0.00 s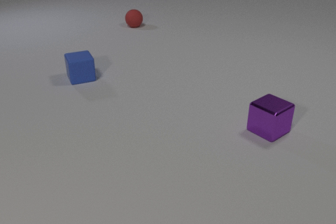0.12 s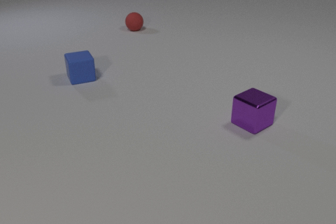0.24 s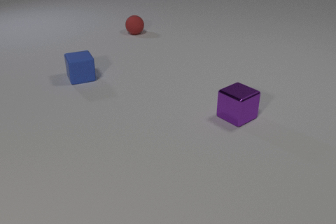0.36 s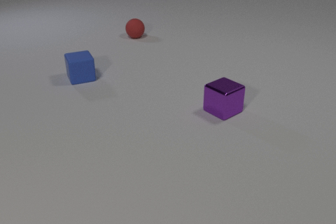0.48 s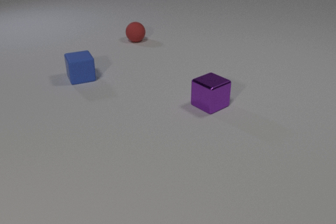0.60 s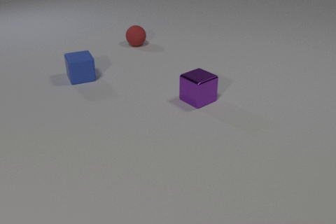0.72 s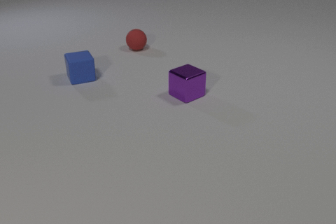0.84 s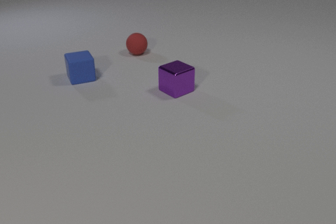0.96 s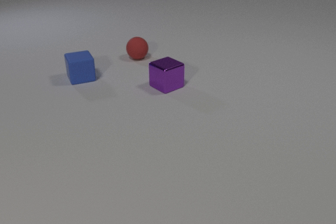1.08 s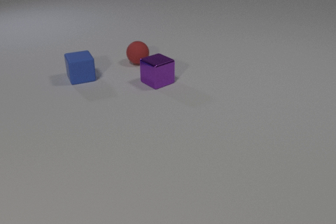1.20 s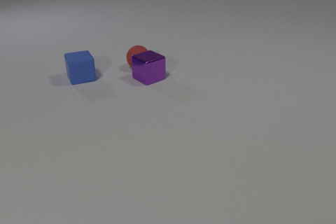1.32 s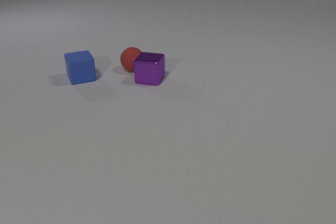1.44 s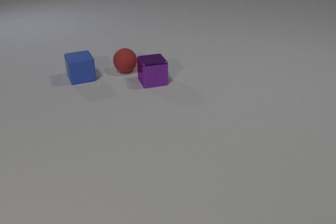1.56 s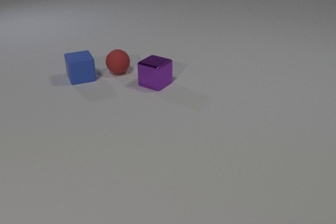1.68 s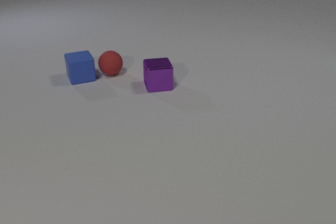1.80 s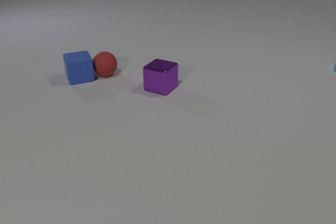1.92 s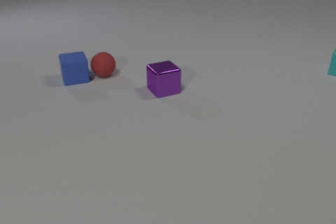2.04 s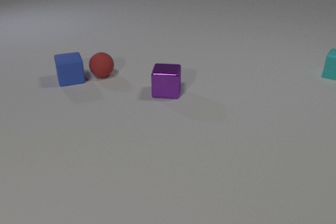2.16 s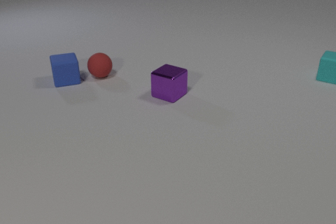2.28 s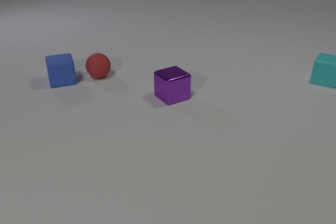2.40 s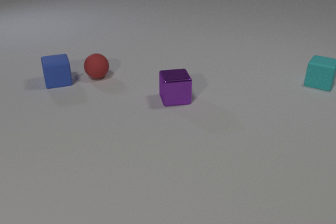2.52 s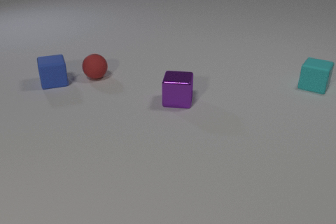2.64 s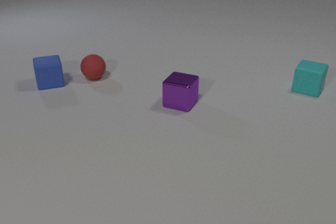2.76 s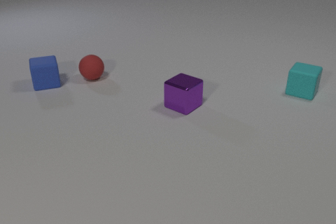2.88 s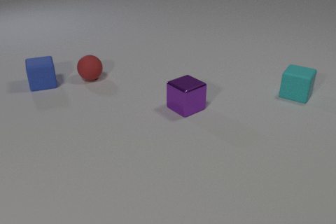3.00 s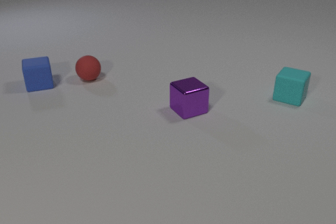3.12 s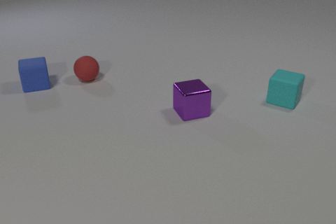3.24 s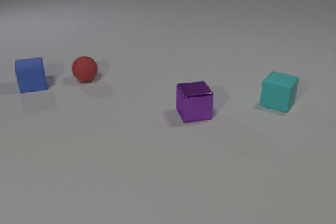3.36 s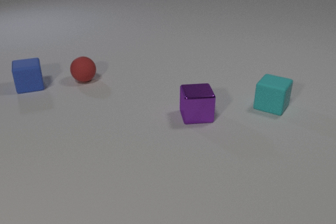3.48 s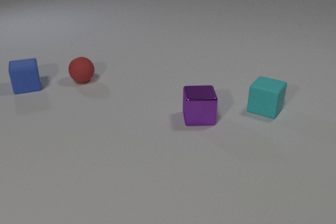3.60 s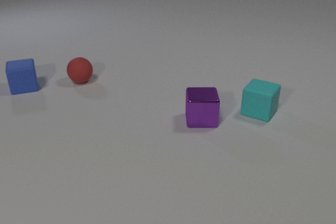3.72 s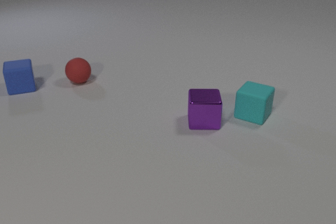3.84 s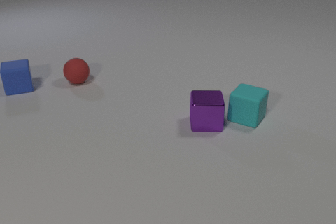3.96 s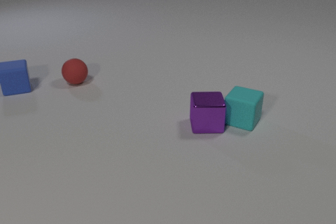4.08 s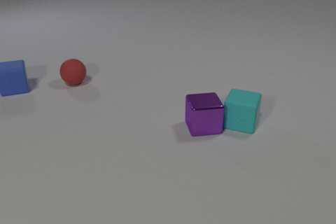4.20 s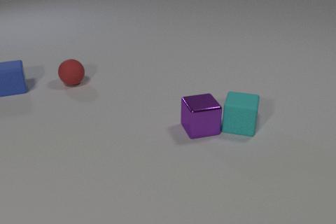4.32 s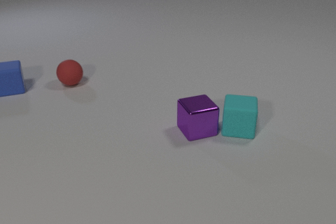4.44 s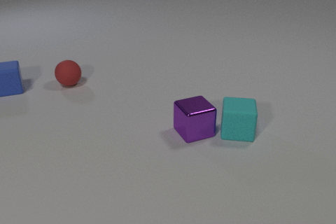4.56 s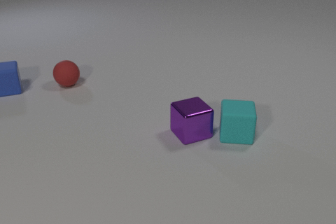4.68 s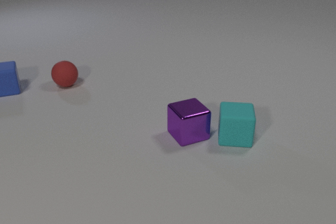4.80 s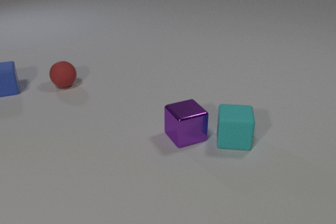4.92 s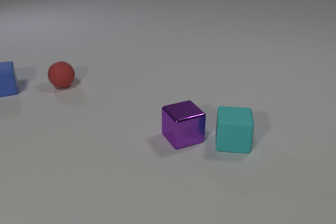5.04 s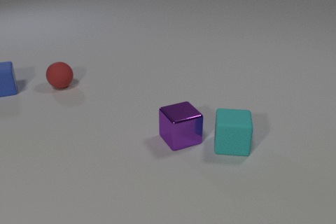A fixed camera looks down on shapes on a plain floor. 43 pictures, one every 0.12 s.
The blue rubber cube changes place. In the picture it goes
to the left.
The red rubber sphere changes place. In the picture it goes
toward the camera.
0.00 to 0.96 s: The red rubber sphere rolls toward the camera. The purple metal cube slides to the left and away from the camera.
0.96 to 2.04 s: The red rubber sphere rolls toward the camera and to the left. The purple metal cube slides toward the camera. The blue rubber cube slides to the left. The cyan rubber cube comes in at the right edge, slides toward the camera and to the left. The red rubber sphere and the purple metal cube collide. The red rubber sphere and the blue rubber cube collide.
2.04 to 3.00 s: The red rubber sphere rolls to the left and toward the camera. The purple metal cube slides toward the camera and to the right. The blue rubber cube slides to the left. The cyan rubber cube slides toward the camera and to the left.
3.00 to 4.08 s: The red rubber sphere rolls to the left and toward the camera. The purple metal cube slides toward the camera and to the right. The blue rubber cube slides to the left. The cyan rubber cube slides toward the camera and to the left. The purple metal cube and the cyan rubber cube collide.
4.08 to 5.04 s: The red rubber sphere rolls to the left. The purple metal cube slides toward the camera and to the left. The blue rubber cube slides to the left. The cyan rubber cube slides toward the camera.
Are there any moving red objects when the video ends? yes.
What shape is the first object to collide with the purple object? sphere.
What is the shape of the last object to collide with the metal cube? cube.
